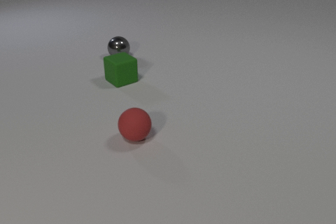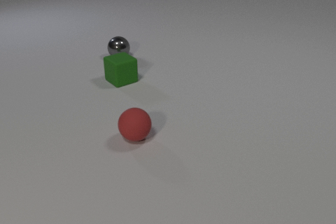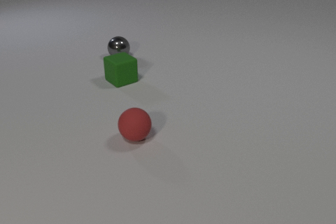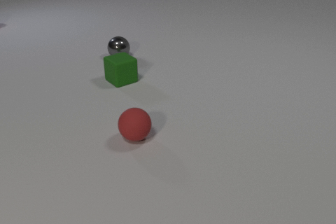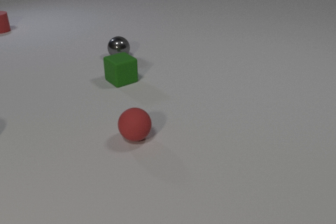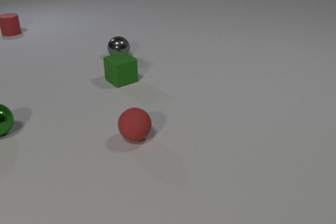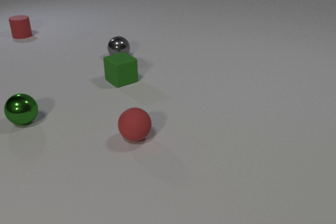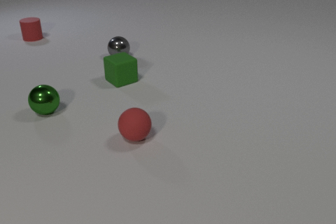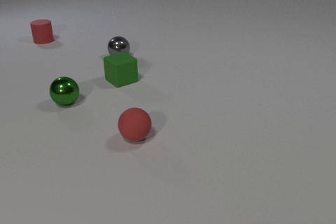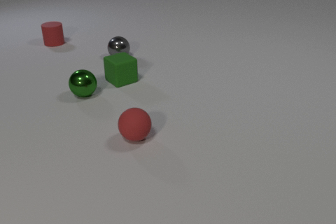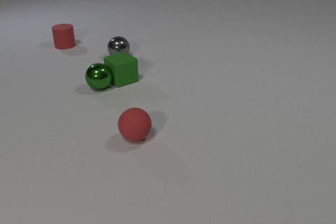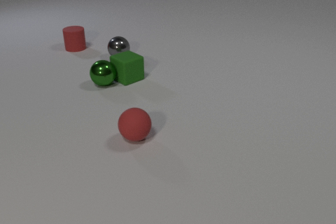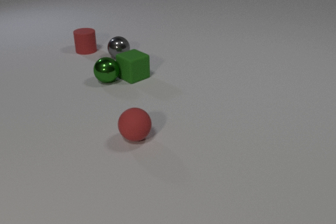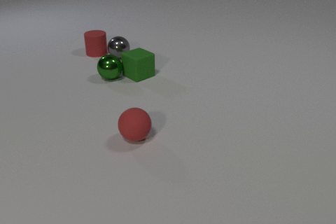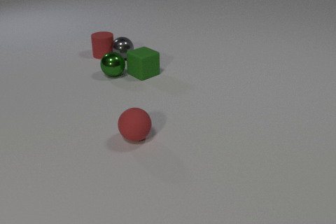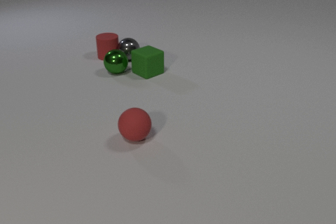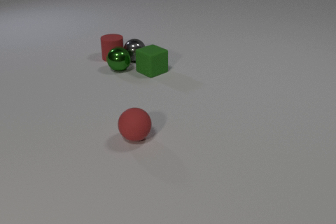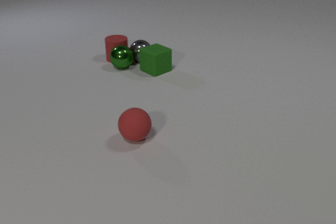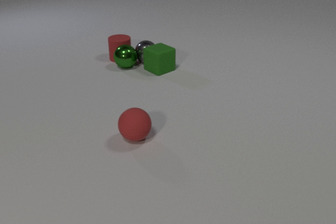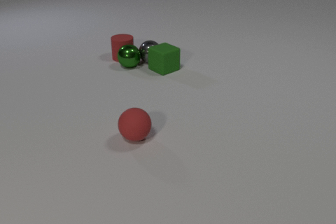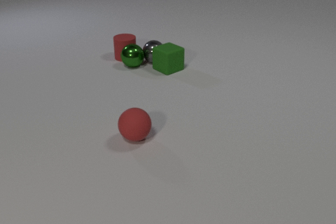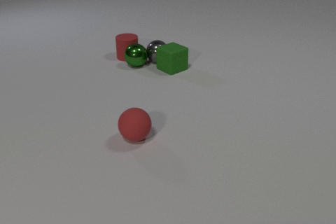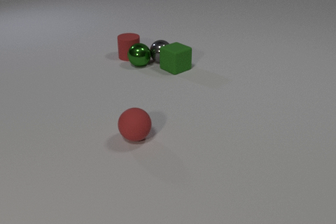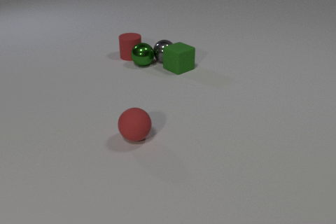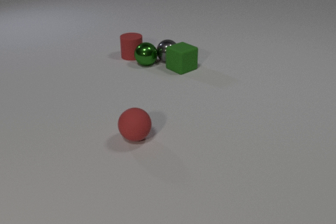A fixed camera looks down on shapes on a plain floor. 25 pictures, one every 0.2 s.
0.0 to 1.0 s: The green metal sphere comes in at the left edge, rolls to the right. The red rubber cylinder comes in at the left edge, slides toward the camera and to the right.
1.0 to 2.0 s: The green metal sphere rolls to the right and away from the camera. The red rubber cylinder slides toward the camera and to the right. The green metal sphere and the green rubber cube collide.
2.0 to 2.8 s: The green metal sphere rolls away from the camera and to the right. The green rubber cube slides to the right and away from the camera. The red rubber cylinder slides to the right and toward the camera. The gray metal sphere and the red rubber cylinder collide.
2.8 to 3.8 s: The green metal sphere rolls away from the camera and to the right. The green rubber cube slides to the right and away from the camera. The gray metal sphere rolls to the right and toward the camera. The red rubber cylinder slides to the right and toward the camera. The green metal sphere and the gray metal sphere collide. The green metal sphere and the red rubber cylinder collide. The green rubber cube and the gray metal sphere collide.
3.8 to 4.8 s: The green metal sphere rolls to the right. The green rubber cube slides to the right. The gray metal sphere rolls to the right. The red rubber cylinder slides to the right.
What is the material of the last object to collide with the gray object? rubber.
How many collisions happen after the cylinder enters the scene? 5.
Are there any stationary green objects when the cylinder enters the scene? yes.
